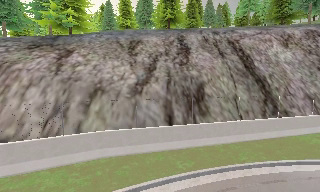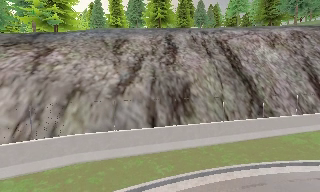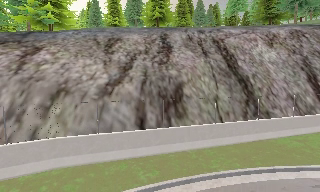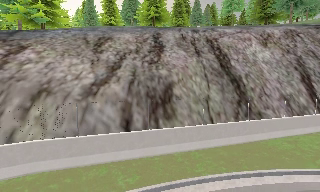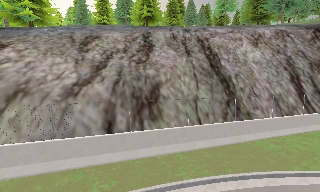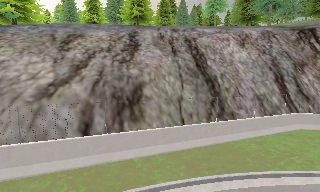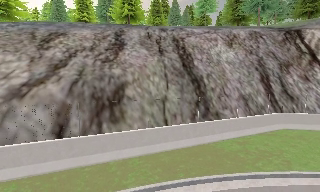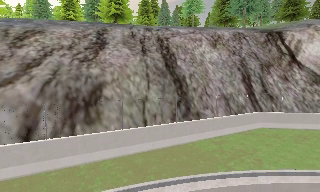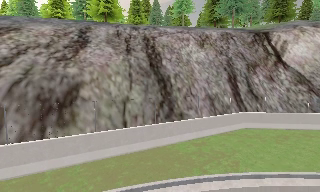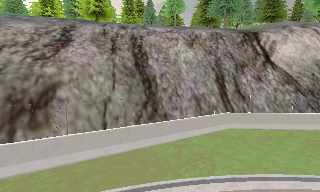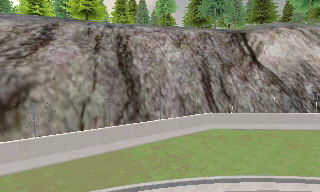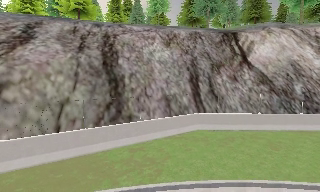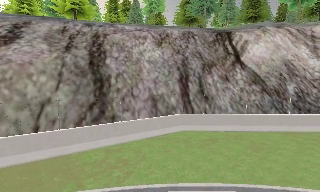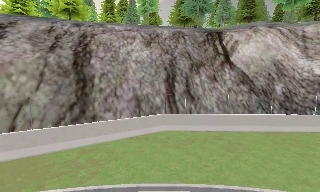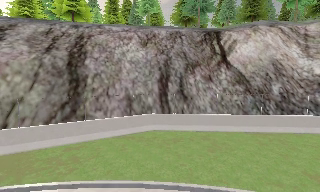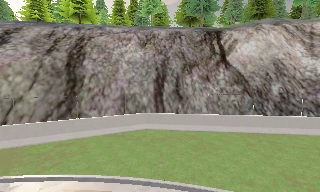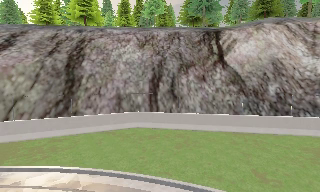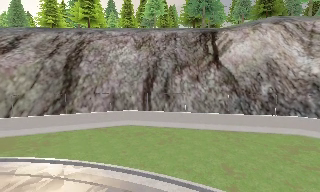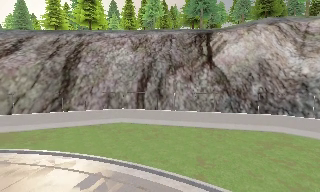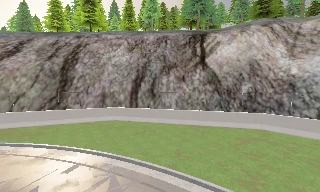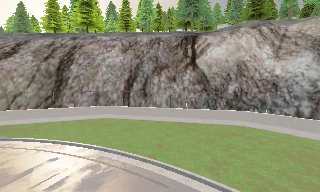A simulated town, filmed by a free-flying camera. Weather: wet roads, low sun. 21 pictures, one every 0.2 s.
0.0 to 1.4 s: The camera swings to its right by about 10 degrees, and the scene slides to the left. It travels to its right and forward, about 5 m, so close, fixed things drift to the left.
1.4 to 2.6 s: The camera travels to its right, about 6 m, so close, fixed things drift to the left.
2.6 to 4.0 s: The camera pans to its left, which is counterclockwise from overhead, by about 10 degrees. It travels to its right and backward, about 9 m, so close, fixed things drift to the left.
The film runs backward here.
